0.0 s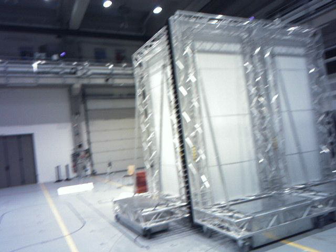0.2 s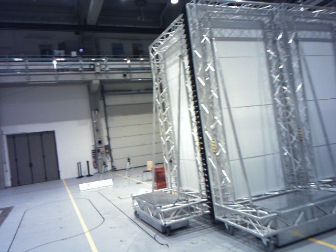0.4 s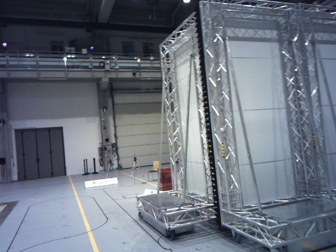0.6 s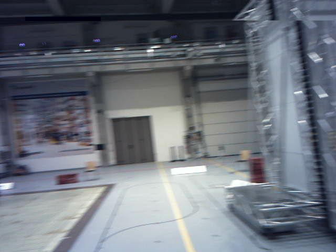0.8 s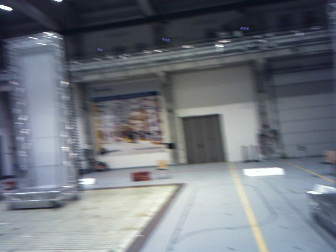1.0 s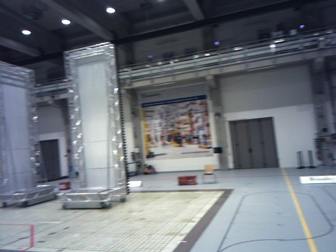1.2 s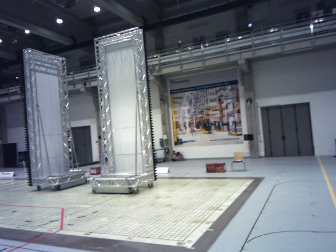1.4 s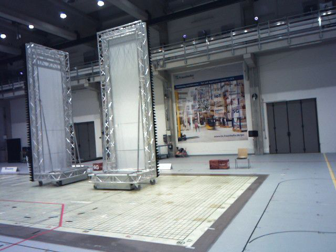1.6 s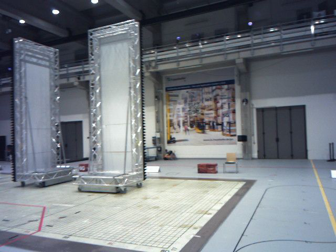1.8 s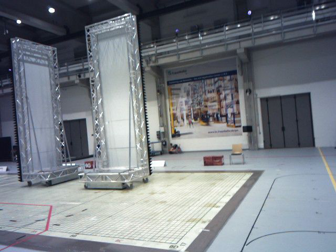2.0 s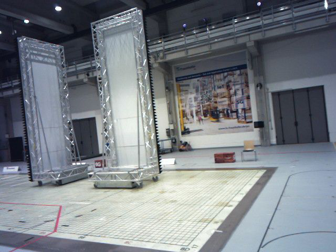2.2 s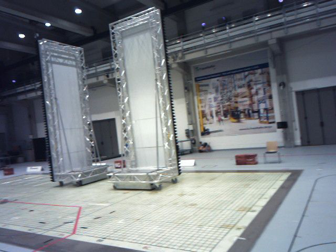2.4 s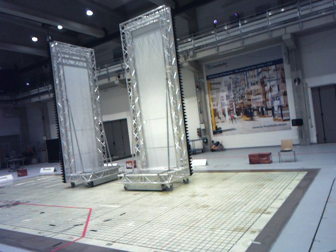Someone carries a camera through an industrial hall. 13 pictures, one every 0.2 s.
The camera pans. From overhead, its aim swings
counterclockwise.
The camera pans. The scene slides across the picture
to the right.
0.0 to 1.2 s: The camera pans to its left, which is counterclockwise from overhead, by about 50 degrees. It travels forward, about 1.2 m. It loses speed.
1.2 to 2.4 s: The camera travels forward, about 1 m, so what stands in front looms larger.
The film runs forward here.
